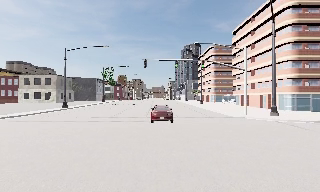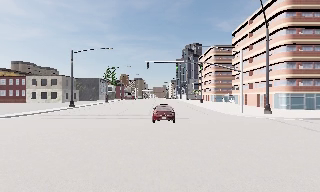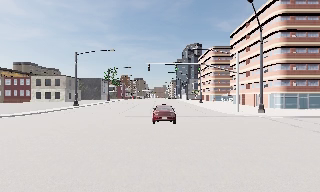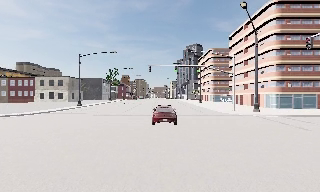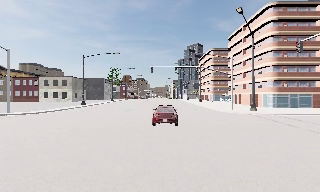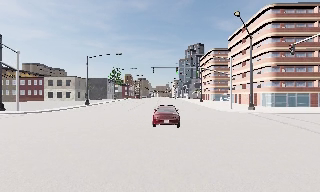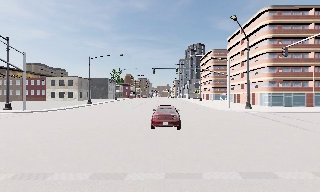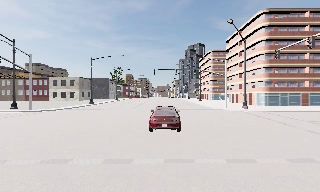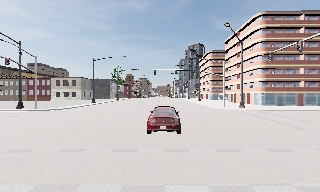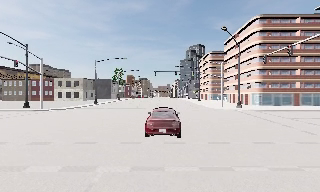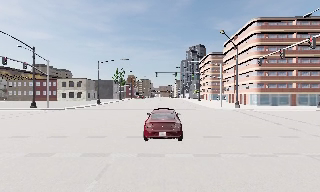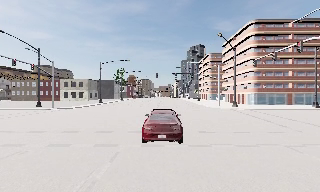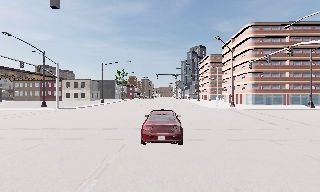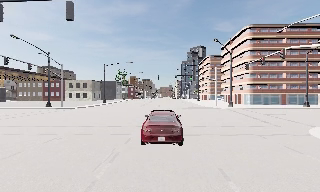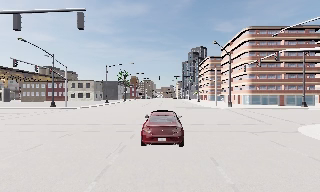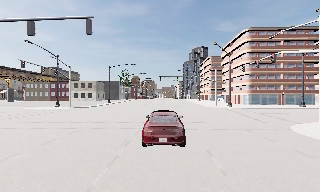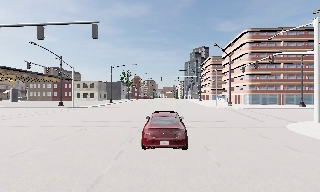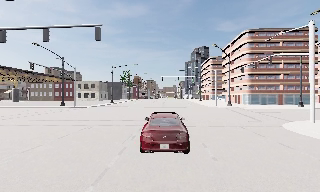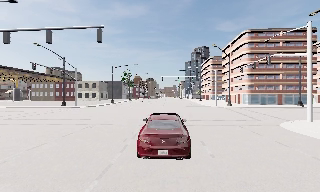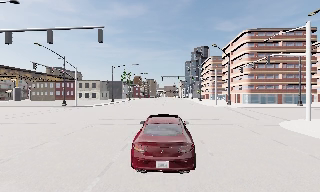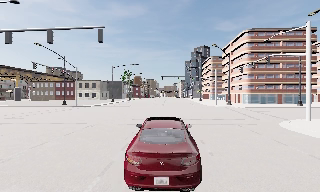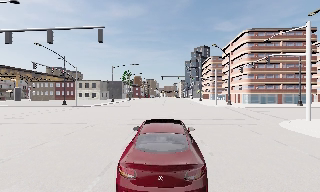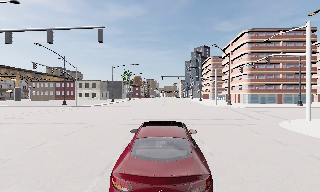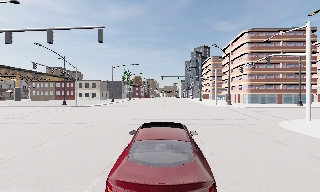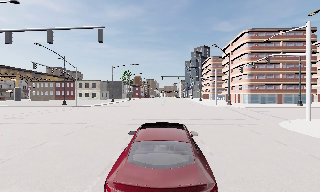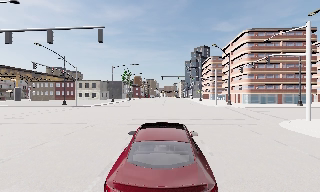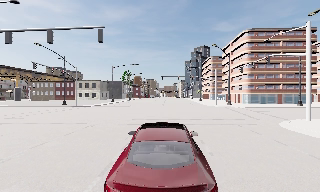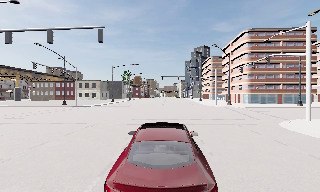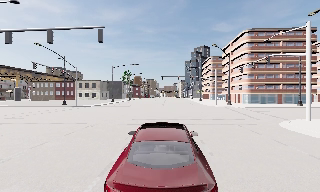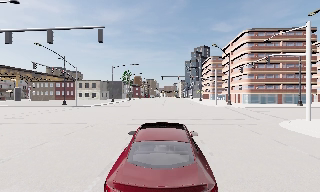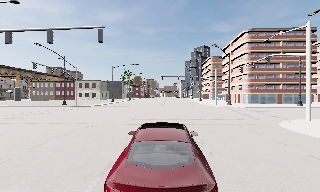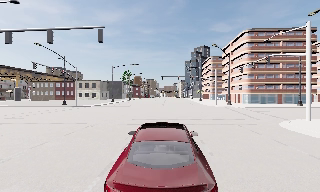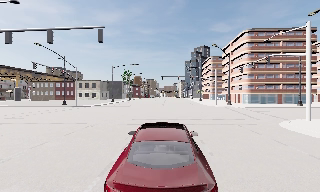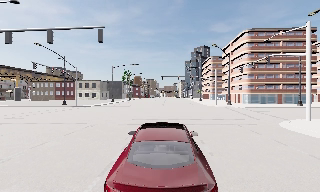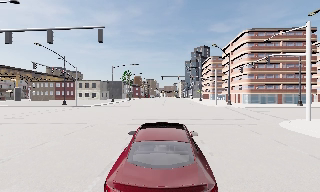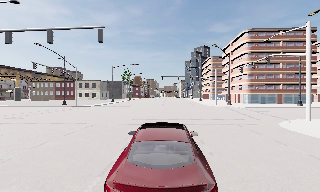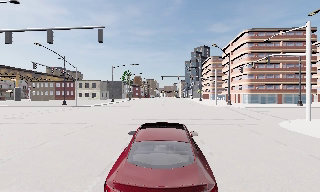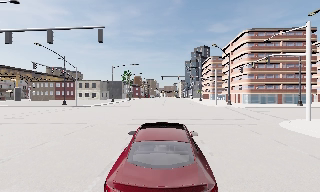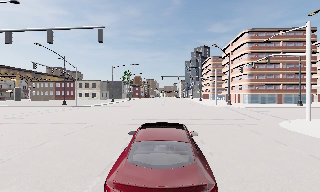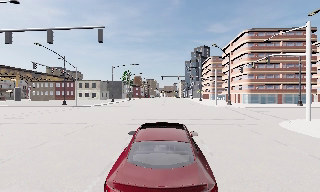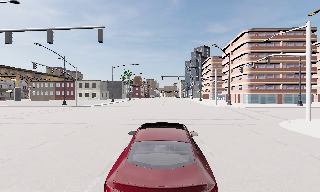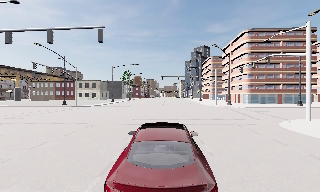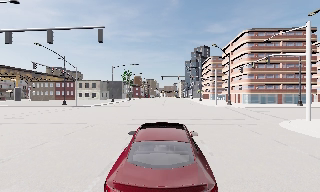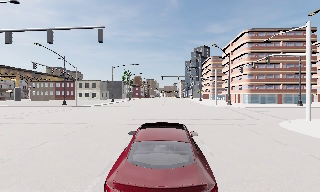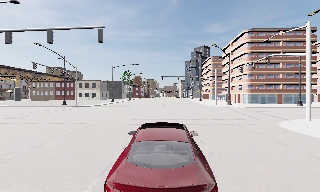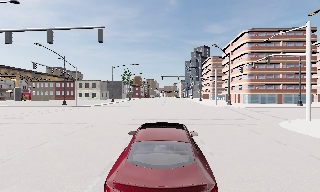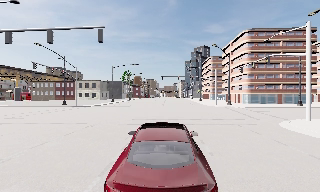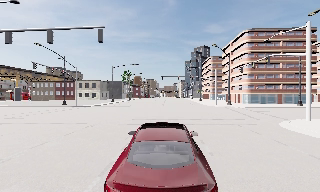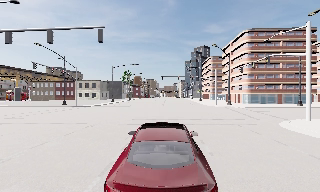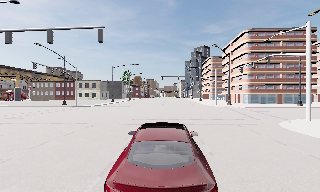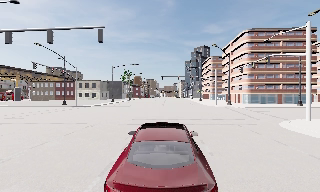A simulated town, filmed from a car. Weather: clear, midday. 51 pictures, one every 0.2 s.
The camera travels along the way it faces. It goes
backward.
0.0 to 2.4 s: The camera travels backward, about 13 m, so what stands in front gets smaller.
2.4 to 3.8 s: The camera travels backward, about 4 m, so what stands in front gets smaller. It loses speed.
3.8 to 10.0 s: The camera keeps its place and its aim.
The film runs backward here.
